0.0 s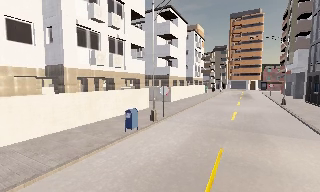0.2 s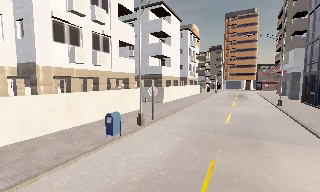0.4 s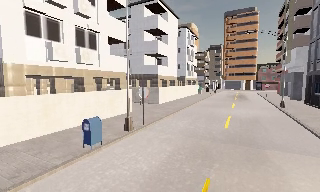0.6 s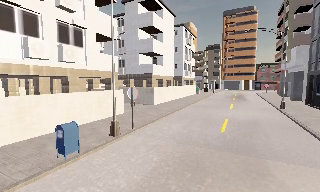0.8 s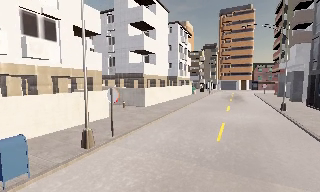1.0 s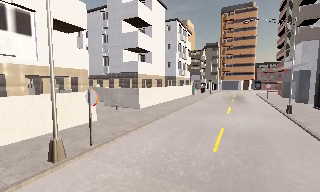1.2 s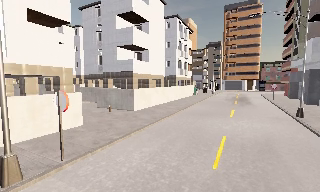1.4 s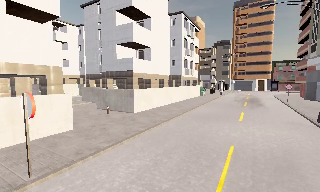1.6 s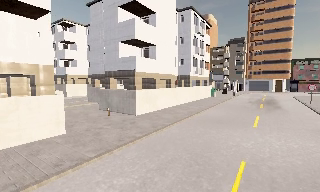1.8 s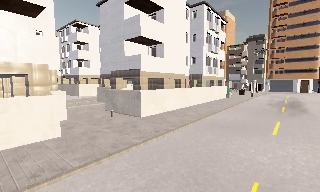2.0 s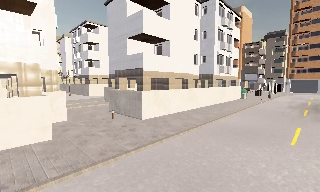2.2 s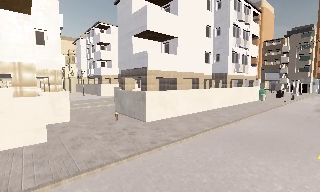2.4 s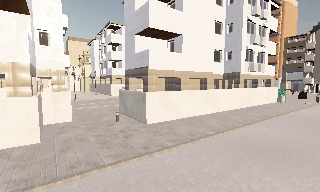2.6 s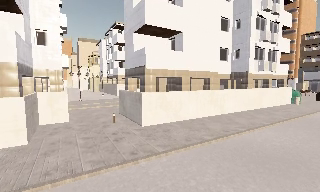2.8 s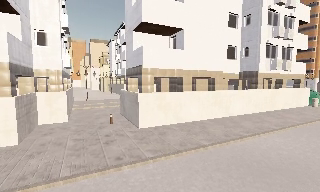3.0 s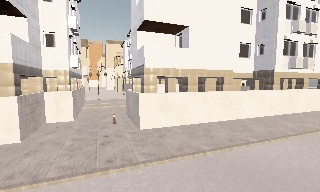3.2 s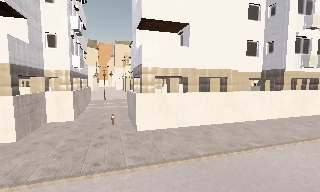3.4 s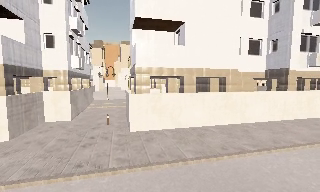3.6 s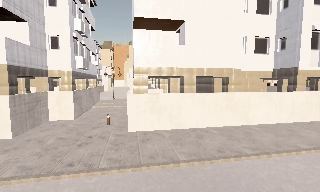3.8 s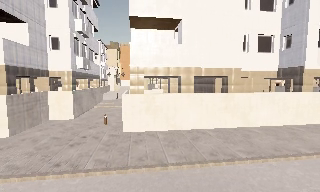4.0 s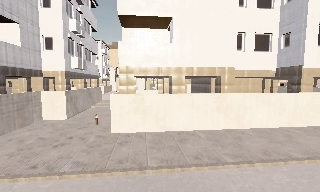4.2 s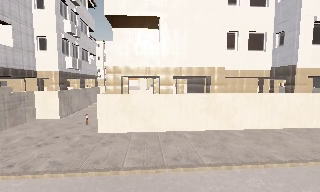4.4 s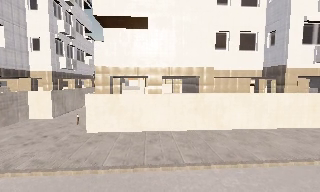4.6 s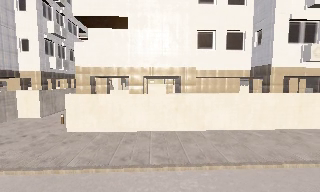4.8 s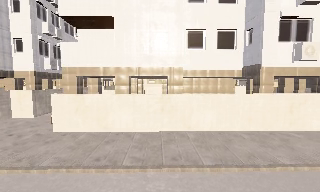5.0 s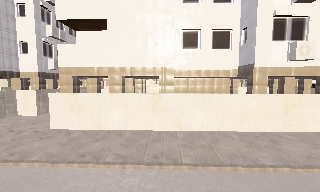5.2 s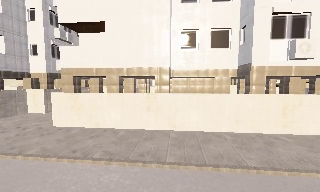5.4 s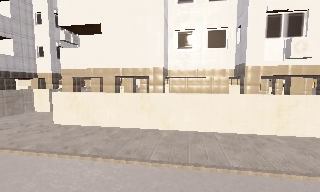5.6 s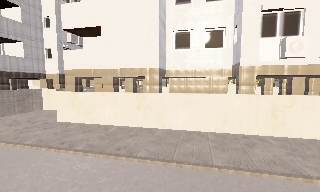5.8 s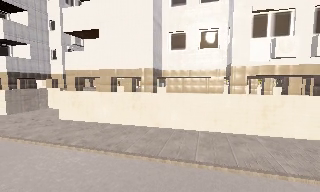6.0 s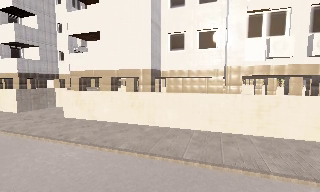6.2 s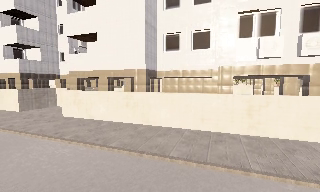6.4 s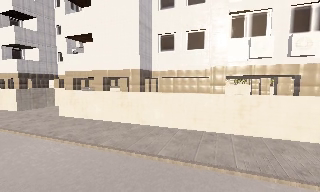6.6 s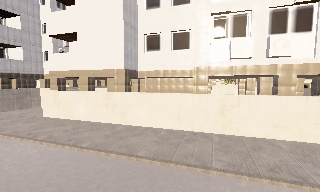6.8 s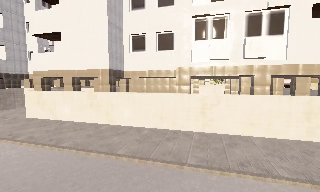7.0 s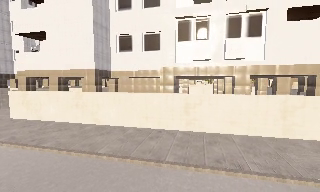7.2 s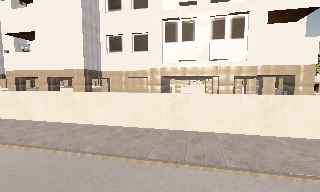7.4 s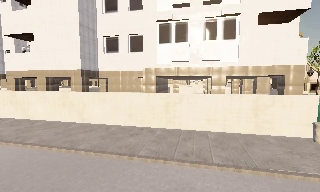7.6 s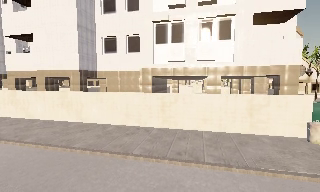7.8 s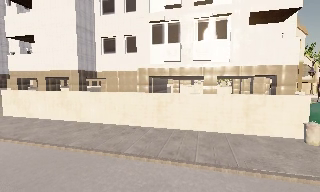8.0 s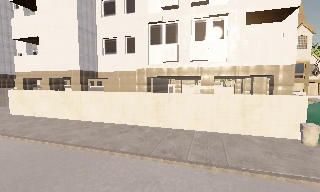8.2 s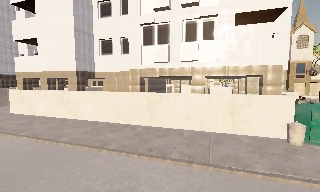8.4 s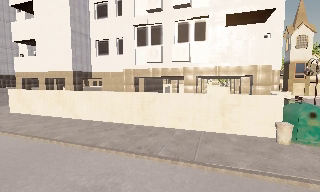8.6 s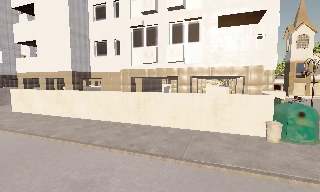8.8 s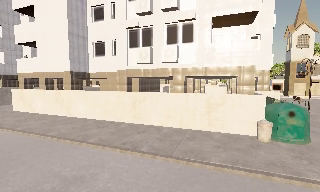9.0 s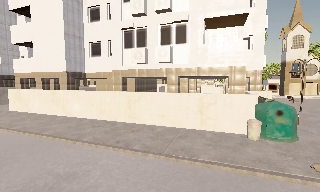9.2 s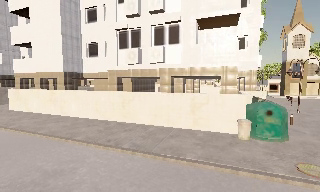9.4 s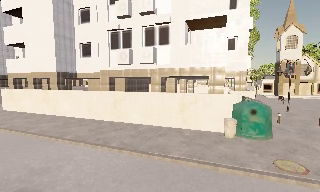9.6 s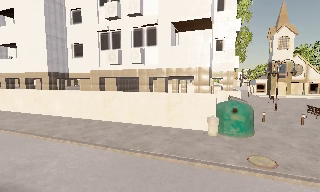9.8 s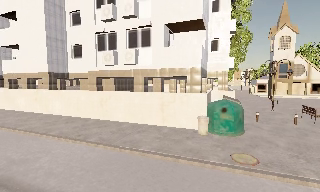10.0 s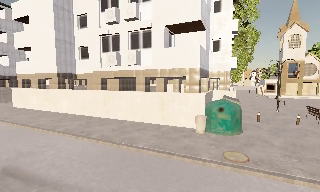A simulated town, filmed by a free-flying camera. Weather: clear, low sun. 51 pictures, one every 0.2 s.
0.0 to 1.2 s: The camera travels forward and to its right, about 7 m, so what stands in front looms larger.
1.2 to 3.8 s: The camera pans to its left, which is counterclockwise from overhead, by about 55 degrees. It travels to its right and forward, about 11 m. It loses speed.
3.8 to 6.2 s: The camera pans to its left, which is counterclockwise from overhead, by about 30 degrees. It travels to its right, about 10 m.
6.2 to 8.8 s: The camera travels to its right, about 6 m, so close, fixed things drift to the left.
8.8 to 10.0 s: The camera travels to its right and backward, about 3 m, so close, fixed things drift to the left.
The film runs forward here.
